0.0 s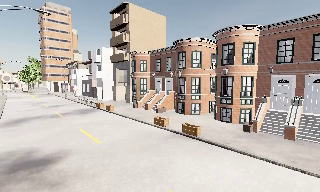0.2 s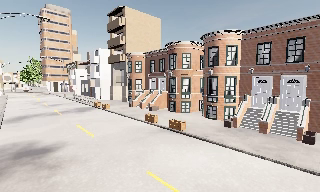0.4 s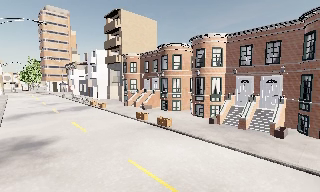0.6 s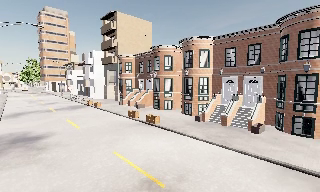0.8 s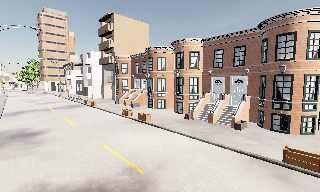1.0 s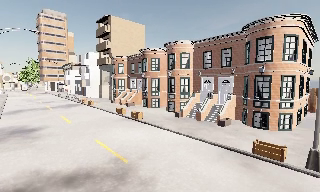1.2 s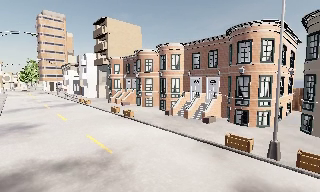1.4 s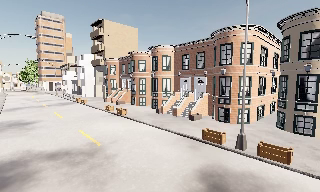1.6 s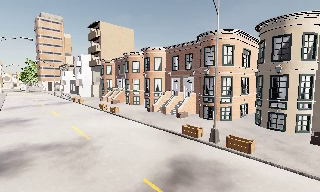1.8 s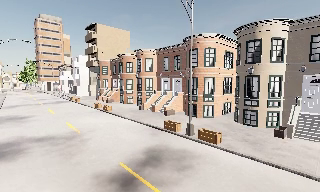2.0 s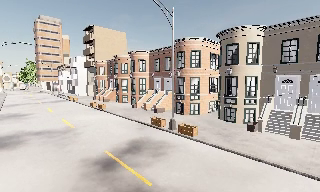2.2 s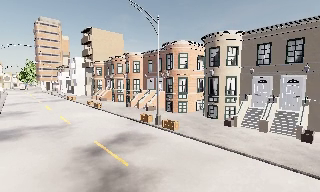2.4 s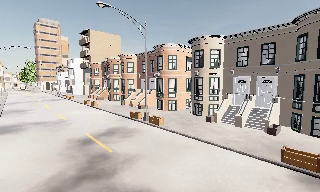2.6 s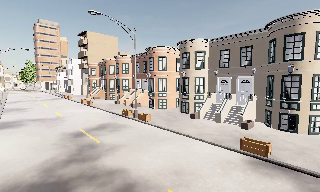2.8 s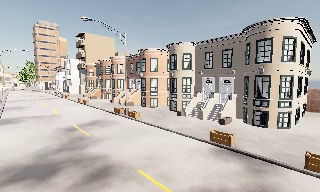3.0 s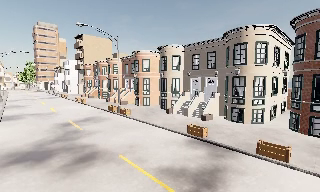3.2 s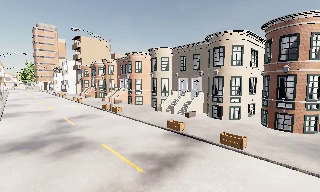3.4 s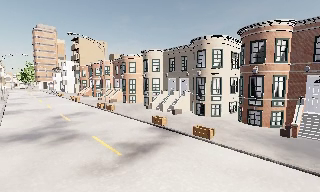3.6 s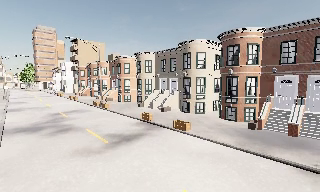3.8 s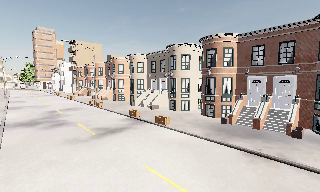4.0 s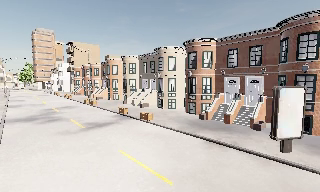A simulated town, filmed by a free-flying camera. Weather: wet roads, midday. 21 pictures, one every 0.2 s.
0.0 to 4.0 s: The camera travels backward and to its right, about 30 m, so what stands in front gets smaller.
The film runs forward here.
